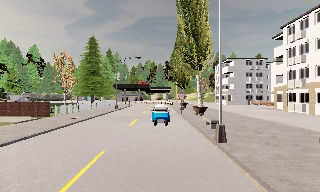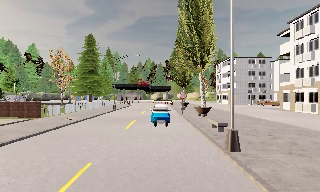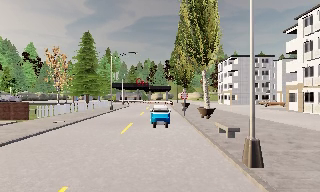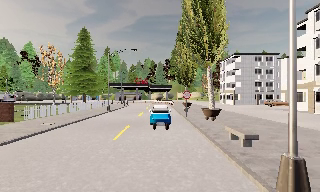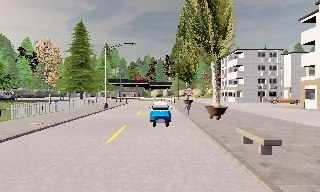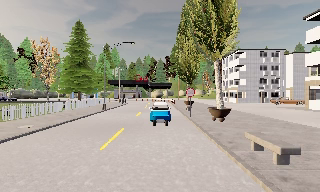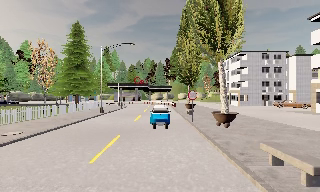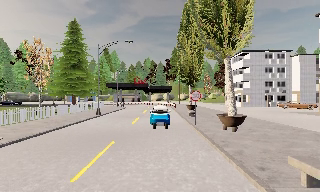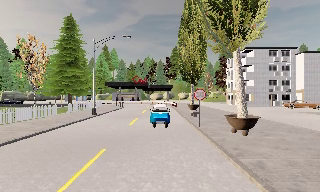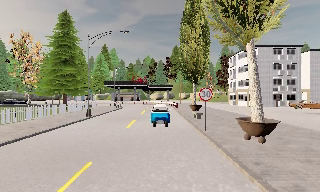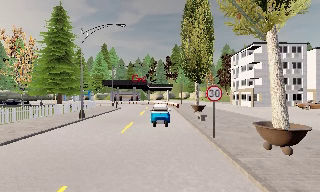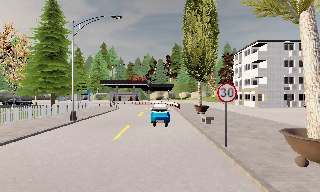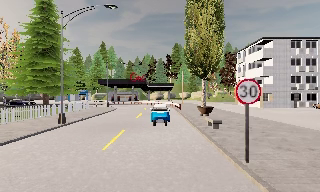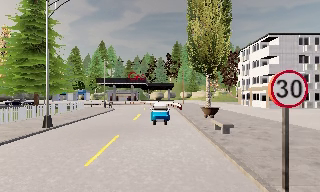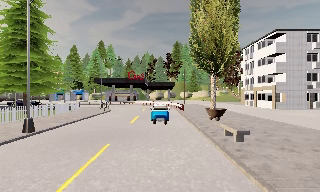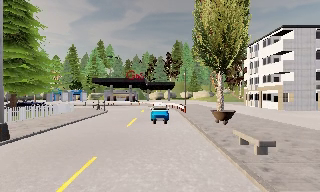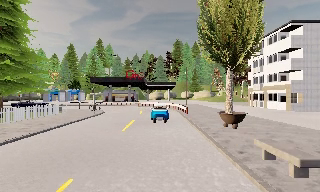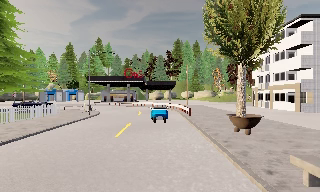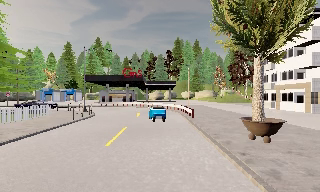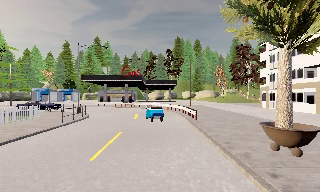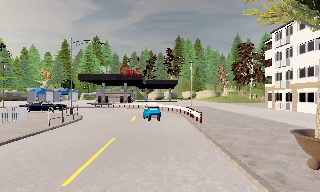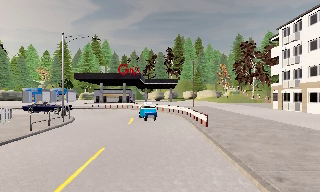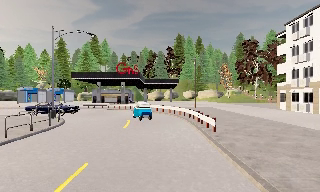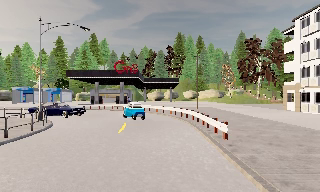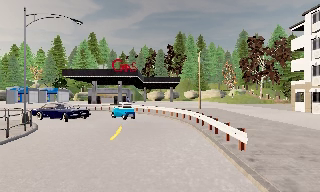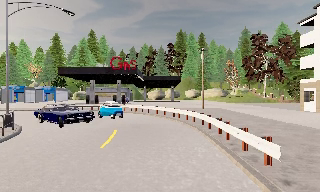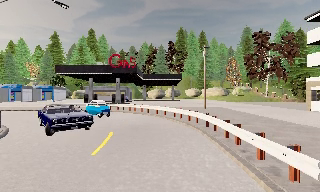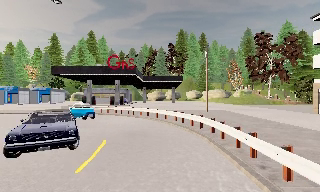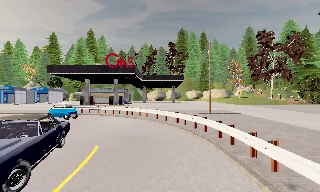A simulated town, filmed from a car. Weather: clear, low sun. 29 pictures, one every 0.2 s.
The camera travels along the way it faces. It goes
forward.
0.0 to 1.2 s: The camera travels forward, about 6 m, so what stands in front looms larger. It loses speed.
1.2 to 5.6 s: The camera travels forward, about 25 m, so what stands in front looms larger.
The film runs forward here.
